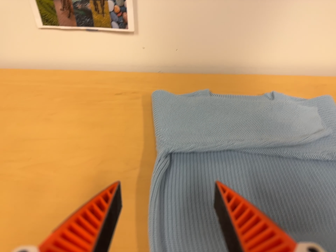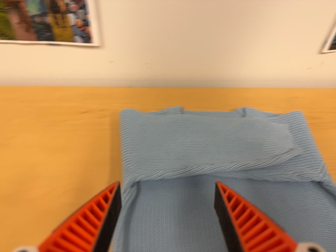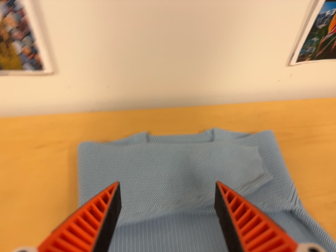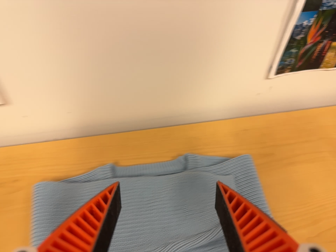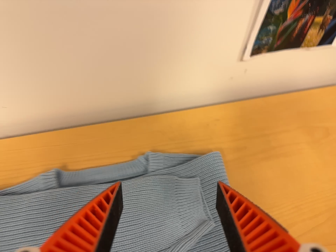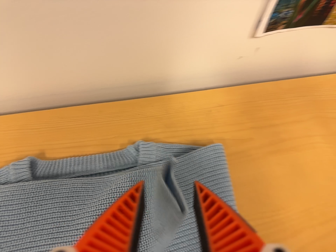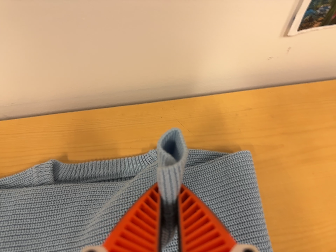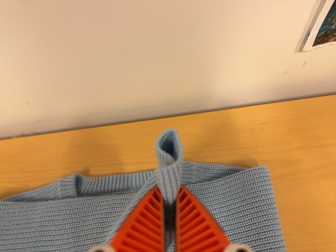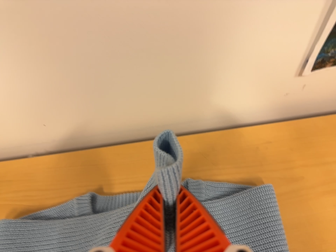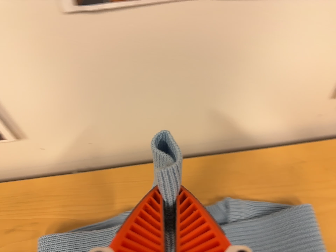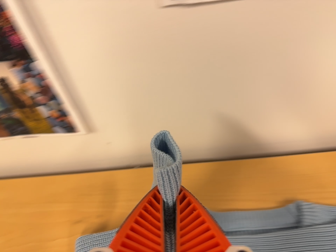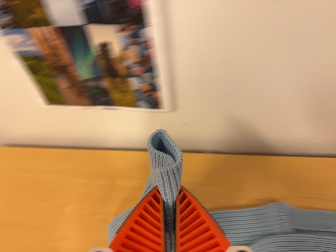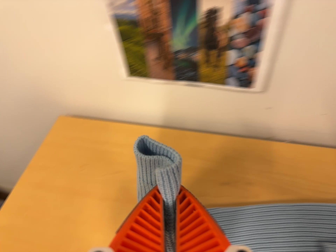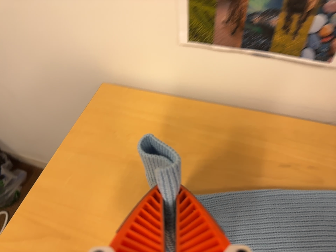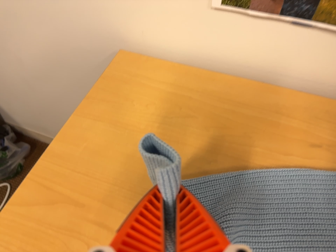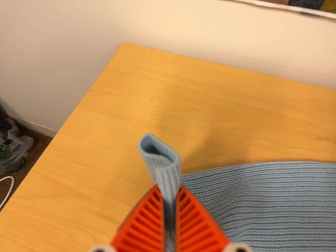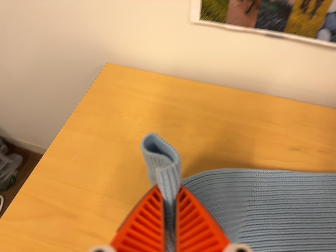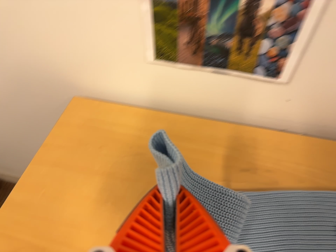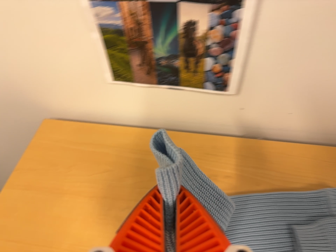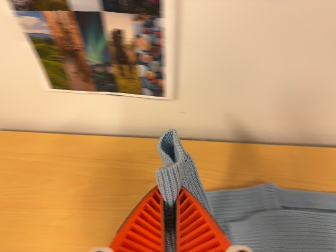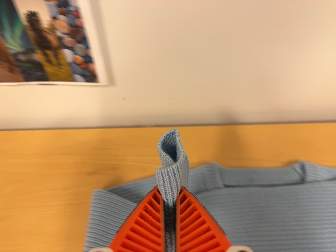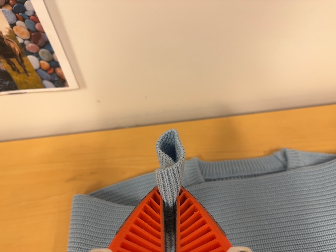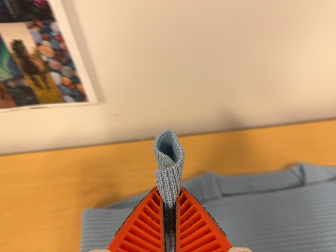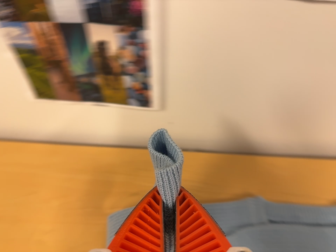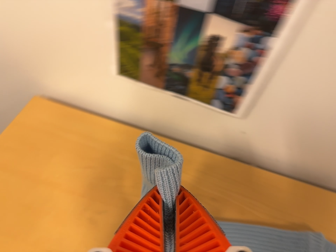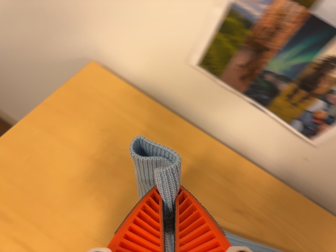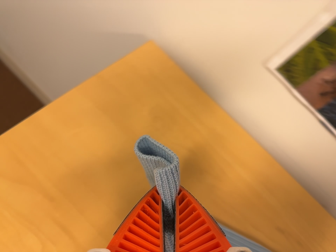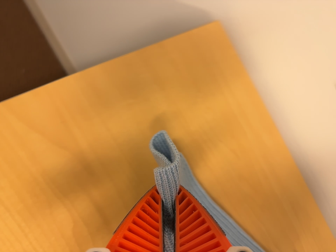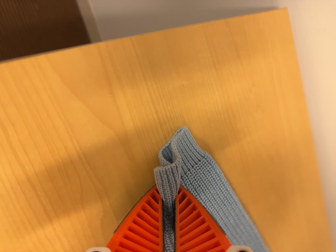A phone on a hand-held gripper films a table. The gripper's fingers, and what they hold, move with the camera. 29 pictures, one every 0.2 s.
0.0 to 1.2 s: The camera travels forward, toward the top of its view and to its right, about 36 cm, so what stands in front looms larger. Its aim tips toward the bottom of its view by about 15 degrees.
1.2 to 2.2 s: The camera pans to its left by about 15 degrees. It travels to its left, about 24 cm, so close, fixed things drift to the right. It rolls about its line of sight by about 10 degrees, and the scene rotates clockwise.
2.2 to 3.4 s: The camera travels to its left, about 16 cm, so close, fixed things drift to the right. It rolls about its line of sight by about 10 degrees, and the scene rotates clockwise.
3.4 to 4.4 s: The camera pans to its right by about 10 degrees. It travels to its right, about 20 cm, so close, fixed things drift to the left. It rolls about its line of sight by about 15 degrees, and the scene rotates counterclockwise.
4.4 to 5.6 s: The camera travels to its left, about 50 cm, so close, fixed things drift to the right. Its aim tips toward the bottom of its view by about 20 degrees. It rolls about its line of sight by about 80 degrees, and the scene rotates clockwise.
The film runs backward here.
